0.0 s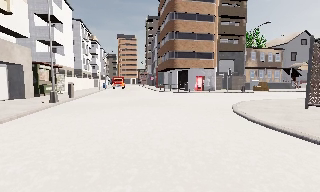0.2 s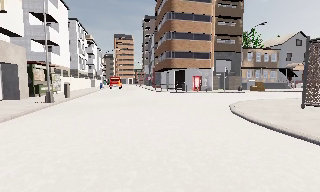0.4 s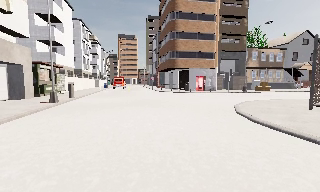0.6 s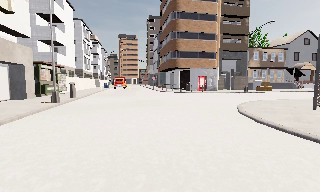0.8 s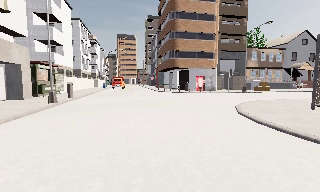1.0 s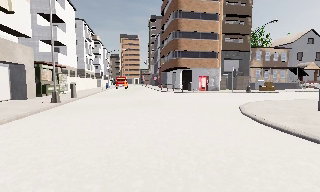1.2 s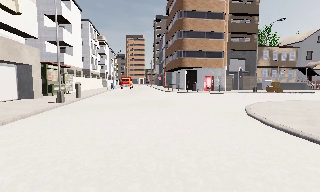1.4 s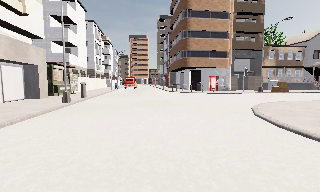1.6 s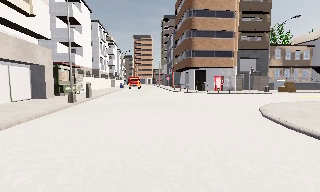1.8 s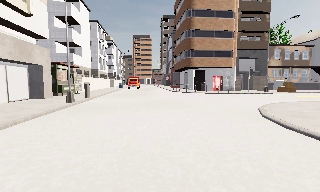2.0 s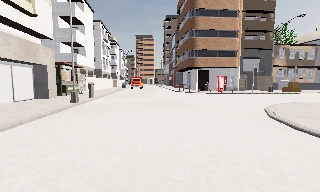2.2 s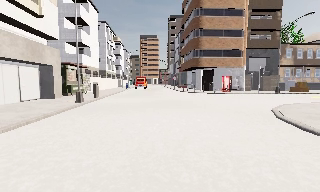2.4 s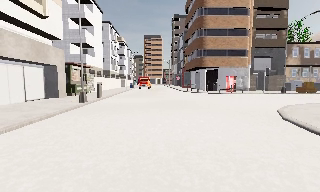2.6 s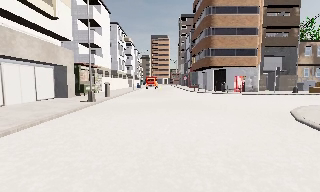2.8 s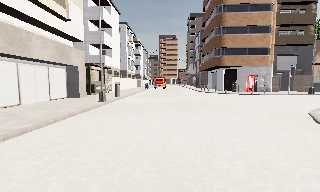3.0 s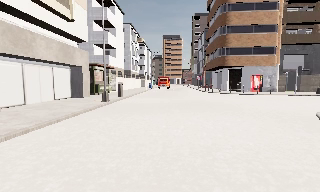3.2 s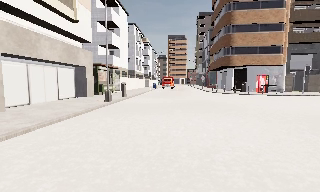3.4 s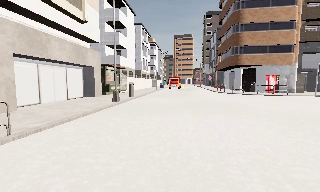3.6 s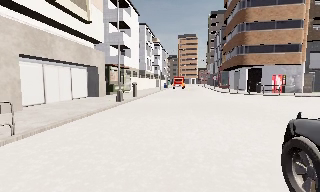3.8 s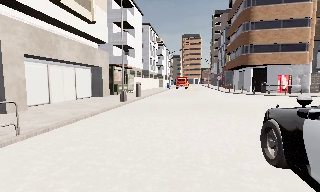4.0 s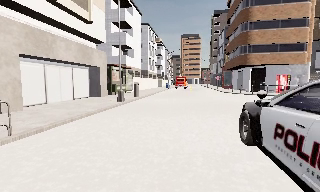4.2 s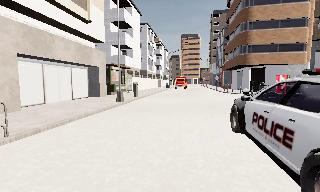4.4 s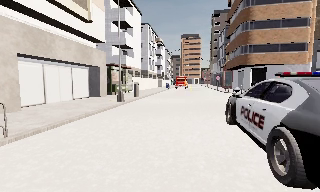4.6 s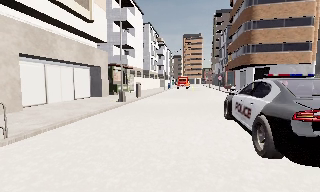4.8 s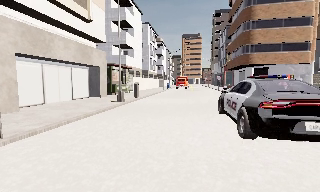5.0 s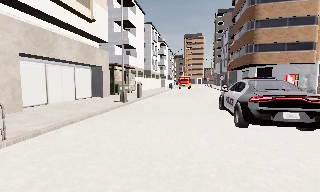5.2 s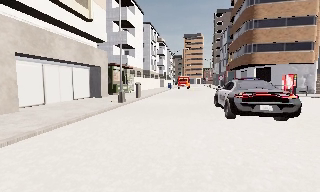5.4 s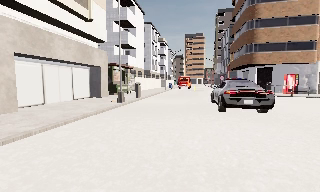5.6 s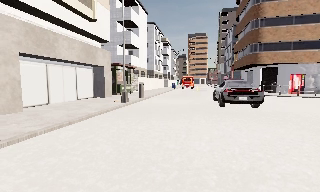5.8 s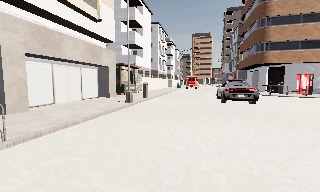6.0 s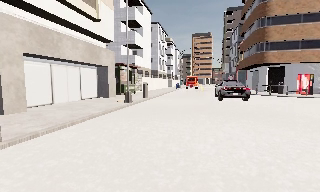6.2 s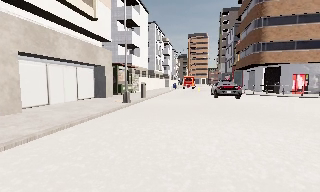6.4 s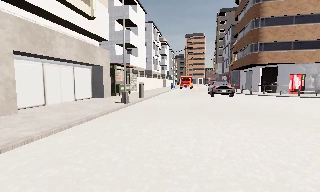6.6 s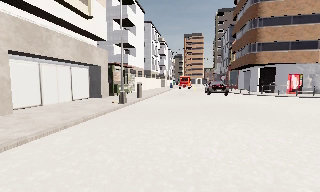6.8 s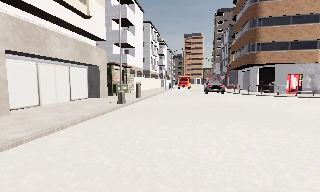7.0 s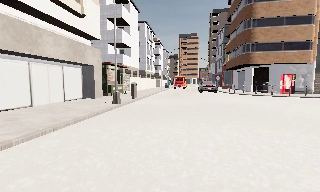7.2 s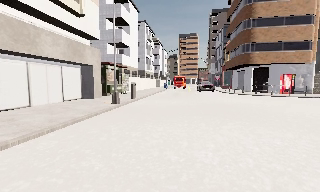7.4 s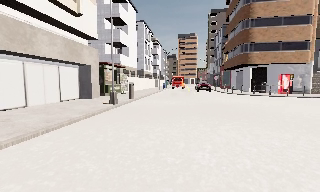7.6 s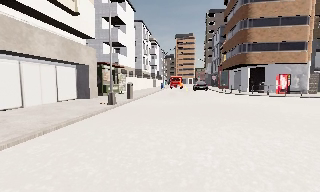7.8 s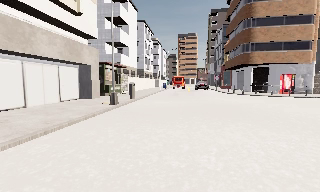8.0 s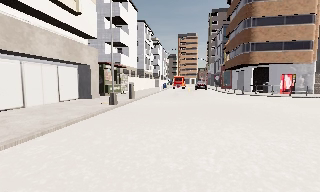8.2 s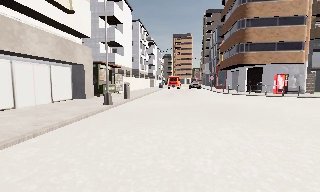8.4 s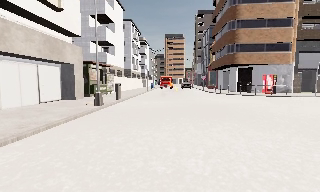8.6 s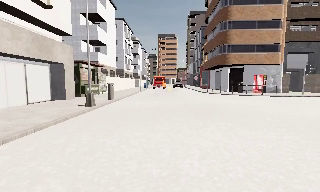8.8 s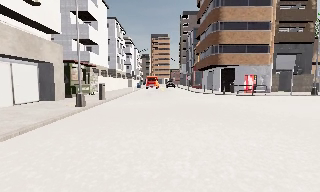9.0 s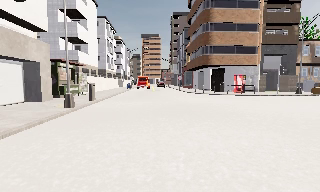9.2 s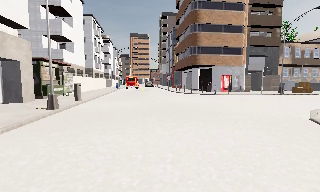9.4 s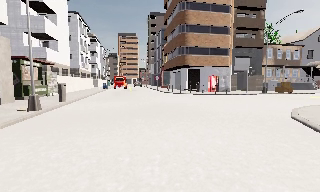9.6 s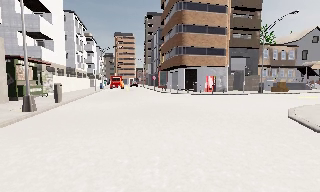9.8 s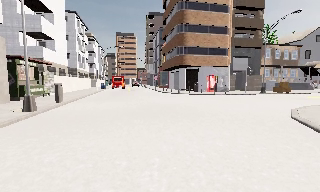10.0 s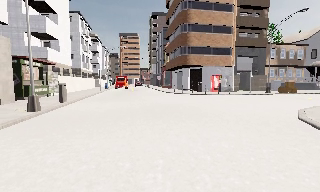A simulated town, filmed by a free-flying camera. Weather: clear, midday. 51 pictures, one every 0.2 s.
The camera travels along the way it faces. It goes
forward.
0.0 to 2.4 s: The camera travels forward, about 1 m, so what stands in front looms larger.
2.4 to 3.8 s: The camera pans to its left, which is counterclockwise from overhead, by about 15 degrees.
3.8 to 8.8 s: The scene slides to the left, as the camera pans about 10 degrees to its right. It travels forward, about 1.5 m, so what stands in front looms larger.
8.8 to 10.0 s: The scene slides to the left, as the camera pans about 10 degrees to its right.
The film runs forward here.
